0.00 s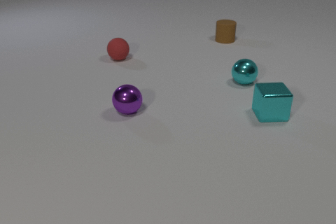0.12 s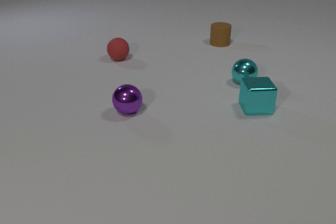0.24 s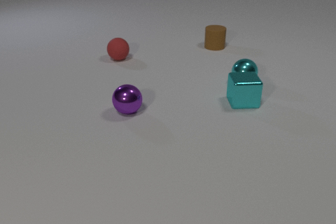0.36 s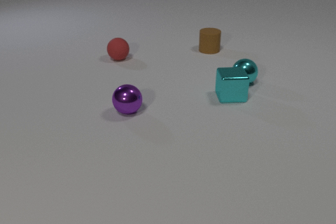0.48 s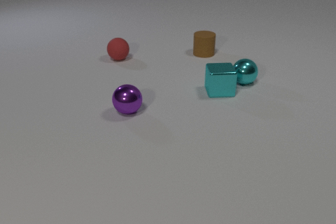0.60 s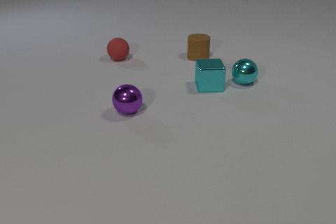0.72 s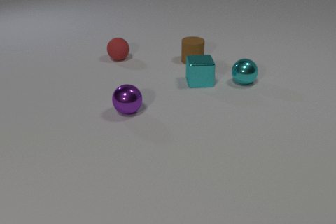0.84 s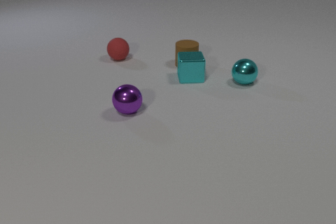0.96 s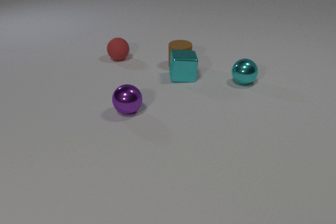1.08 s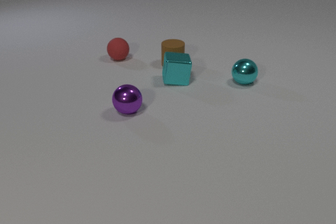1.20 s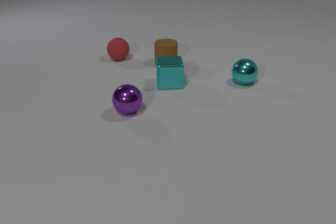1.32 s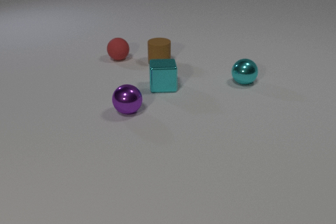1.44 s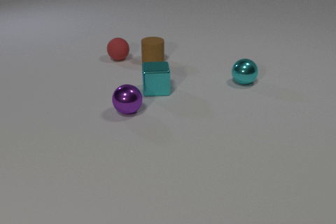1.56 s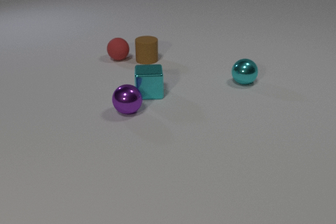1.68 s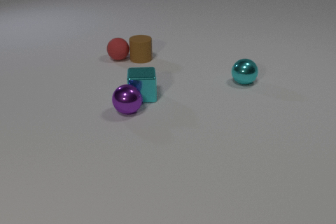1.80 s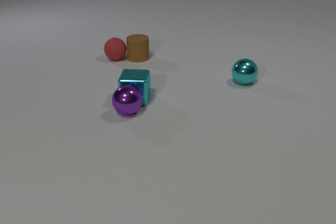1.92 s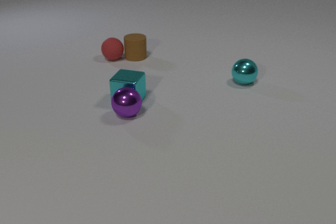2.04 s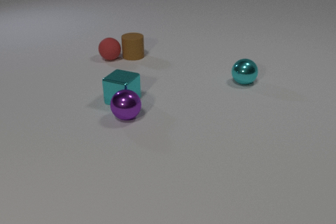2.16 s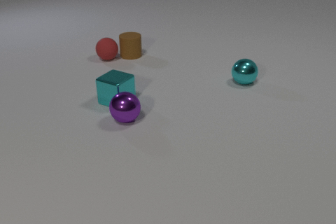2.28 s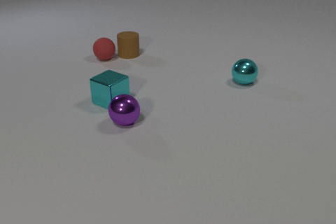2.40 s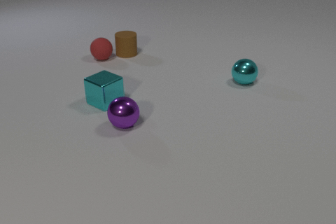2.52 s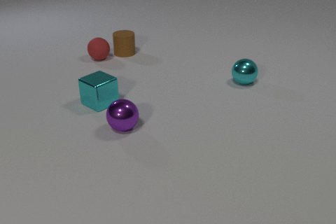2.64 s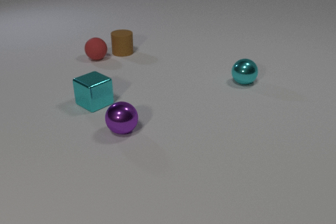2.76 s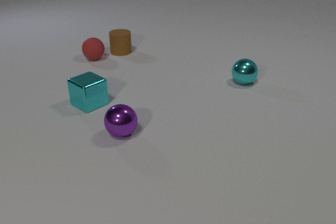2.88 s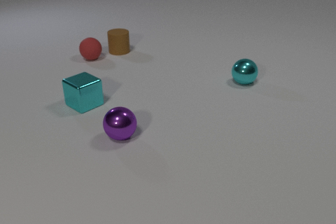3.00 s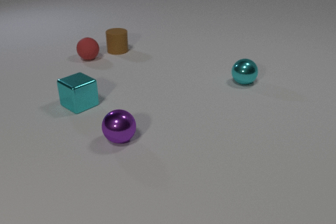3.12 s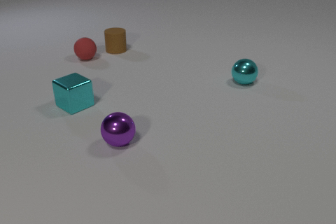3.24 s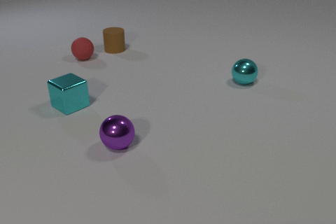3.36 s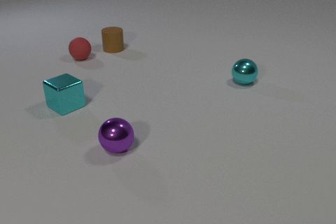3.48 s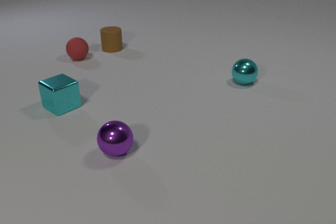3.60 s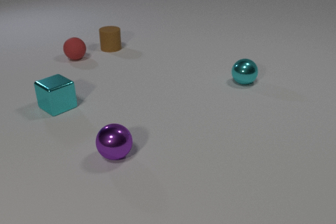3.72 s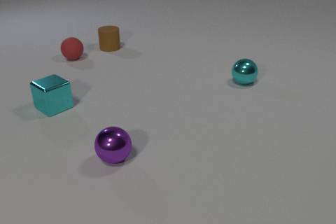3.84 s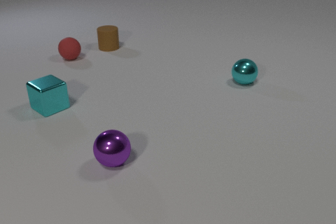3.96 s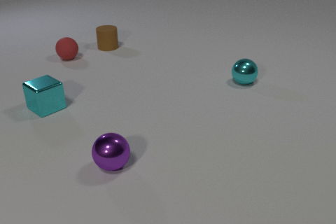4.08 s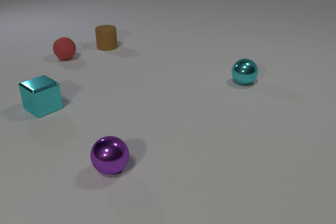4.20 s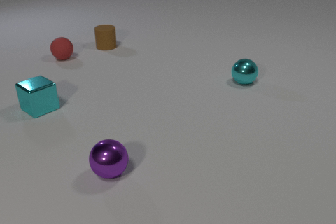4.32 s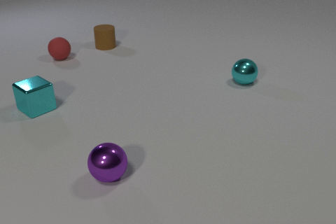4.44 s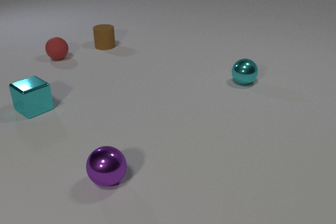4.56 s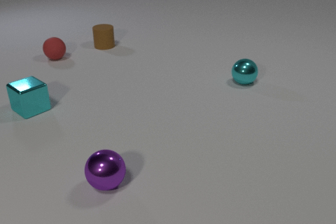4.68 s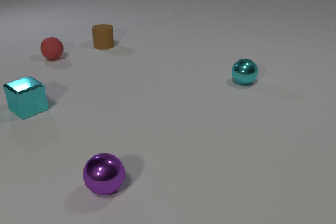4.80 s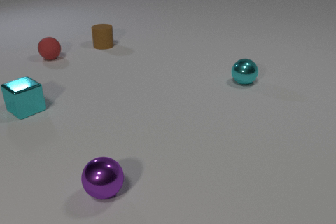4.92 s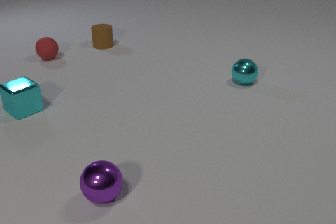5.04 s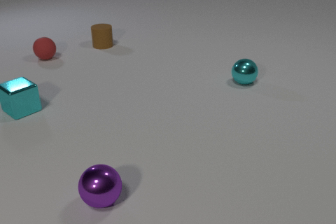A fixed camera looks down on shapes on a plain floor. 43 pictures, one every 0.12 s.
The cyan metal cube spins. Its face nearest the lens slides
to the left.
The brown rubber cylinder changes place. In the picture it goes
to the left.
0.00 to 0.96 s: The brown rubber cylinder slides toward the camera and to the left. The cyan metal cube slides to the left and away from the camera. The brown rubber cylinder and the cyan metal cube collide.
0.96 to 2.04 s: The brown rubber cylinder slides to the left and away from the camera. The cyan metal cube slides to the left and toward the camera, spins clockwise seen from above by about 30 degrees, its near face sliding to the left. The red rubber sphere rolls to the left. The purple metal sphere rolls toward the camera. The brown rubber cylinder and the red rubber sphere collide. The cyan metal cube and the purple metal sphere collide.
2.04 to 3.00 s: The brown rubber cylinder slides away from the camera and to the left. The cyan metal cube slides to the left. The red rubber sphere rolls to the left. The purple metal sphere rolls toward the camera.
3.00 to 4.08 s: The brown rubber cylinder slides away from the camera and to the left. The cyan metal cube slides to the left. The red rubber sphere rolls to the left. The purple metal sphere rolls toward the camera.
4.08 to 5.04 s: The brown rubber cylinder slides away from the camera and to the left. The cyan metal cube slides to the left. The red rubber sphere rolls to the left. The purple metal sphere rolls toward the camera.
How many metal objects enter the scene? 0.
How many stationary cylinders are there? 0.
How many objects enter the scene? 0.
